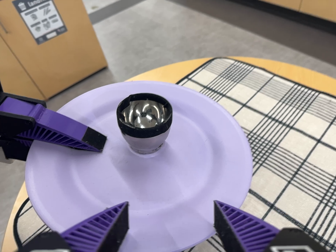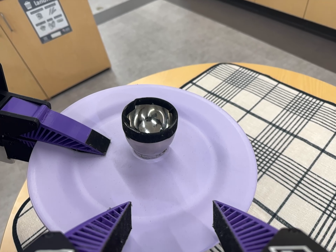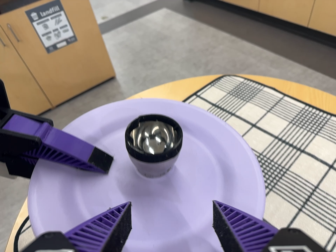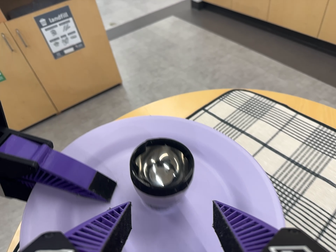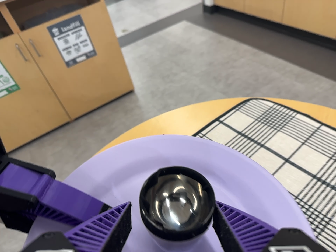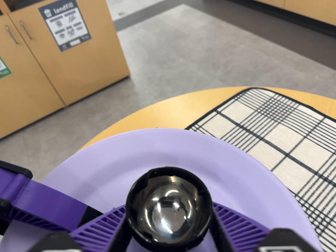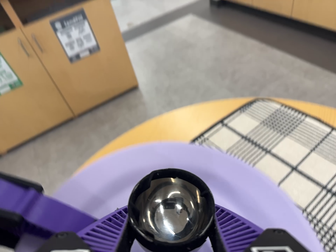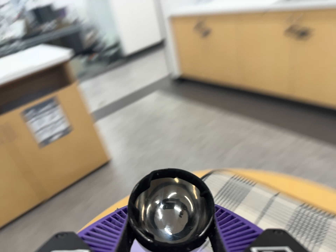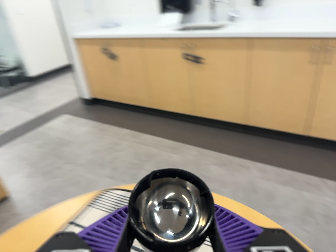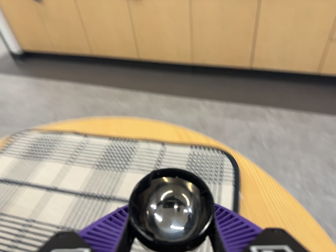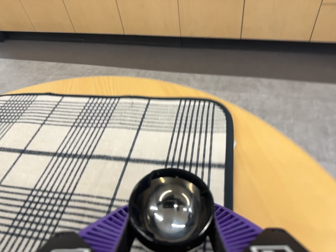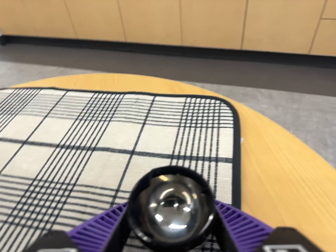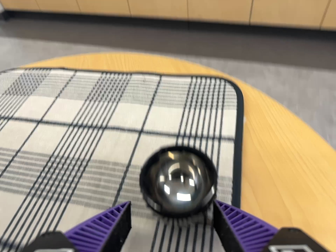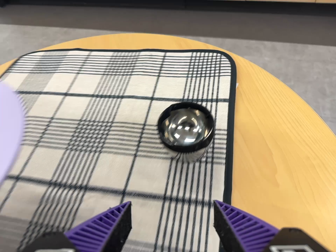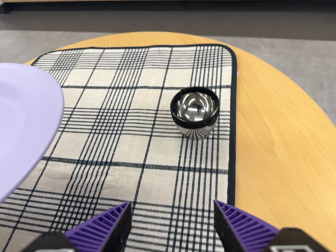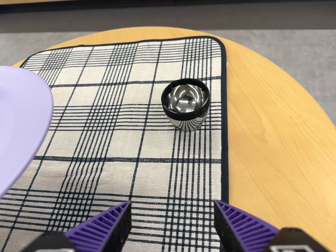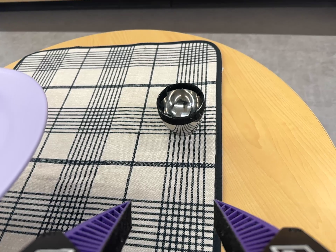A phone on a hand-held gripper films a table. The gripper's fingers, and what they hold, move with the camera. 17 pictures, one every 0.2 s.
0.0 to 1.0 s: The camera travels forward and toward the top of its view, about 12 cm, so what stands in front looms larger.
1.0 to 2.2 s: The camera pans to its right by about 35 degrees. It travels to its right and toward the bottom of its view, about 20 cm, so close, fixed things drift to the left. Its aim tips toward the top of its view by about 10 degrees. It rolls about its line of sight by about 15 degrees, and the scene rotates counterclockwise.
2.2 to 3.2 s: The camera travels backward, about 16 cm, so what stands in front gets smaller. Its aim tips toward the bottom of its view by about 10 degrees, and the scene shifts upward.
The film runs forward here.
